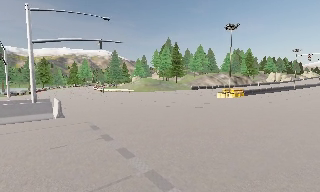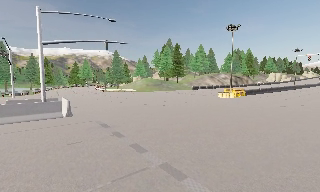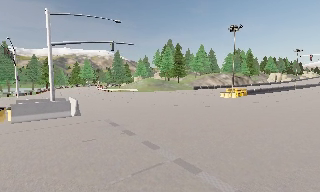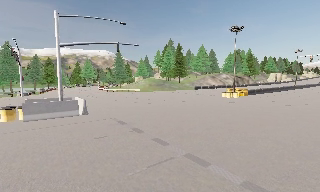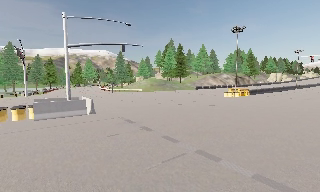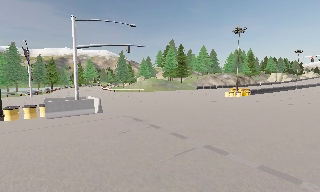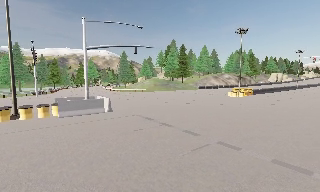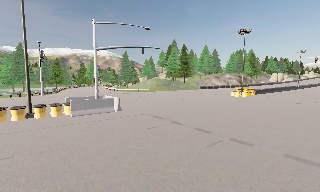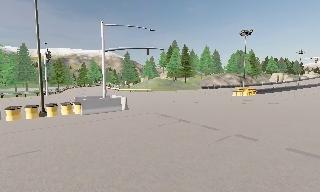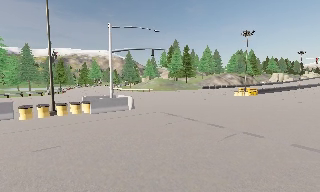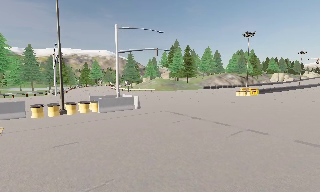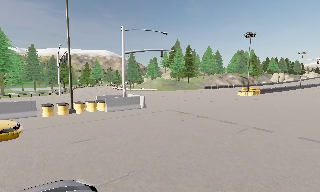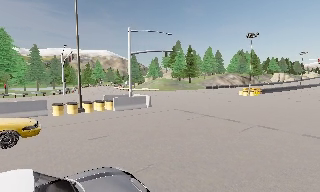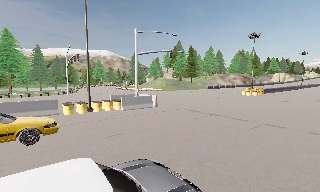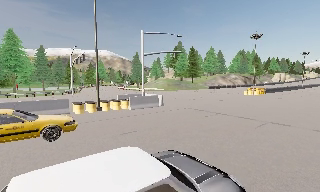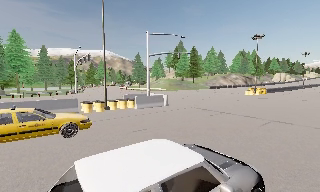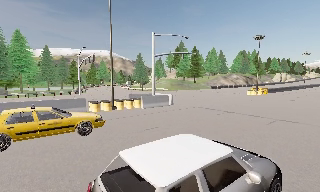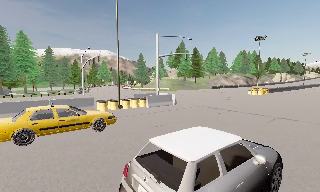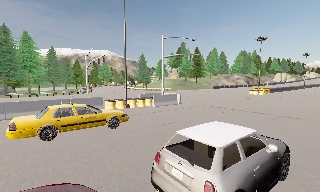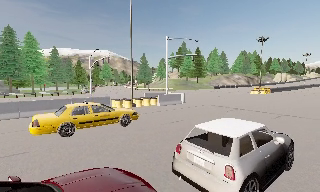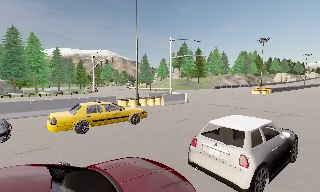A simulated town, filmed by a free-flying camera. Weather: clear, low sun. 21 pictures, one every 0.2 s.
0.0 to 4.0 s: The camera travels to its left and backward, about 13 m, so close, fixed things drift to the right.
The film runs backward here.
